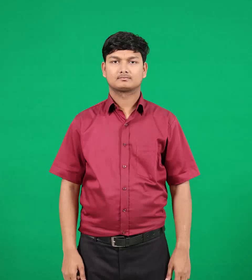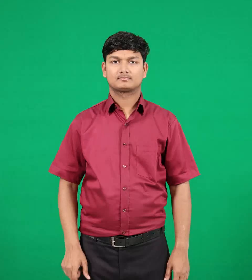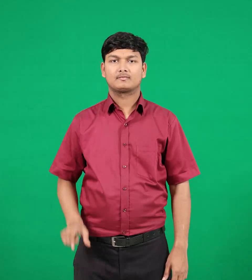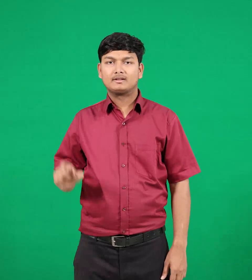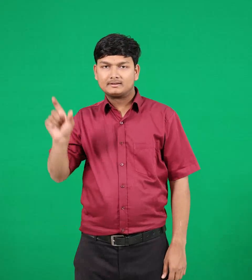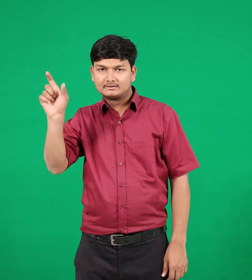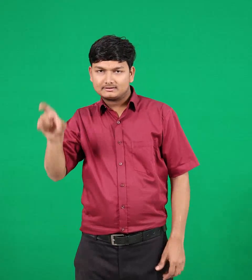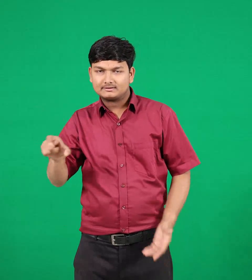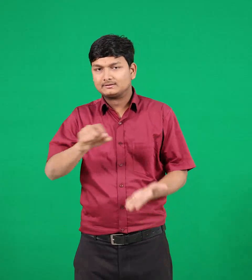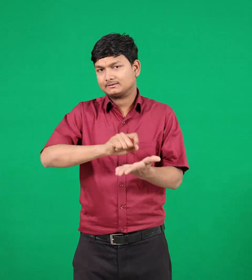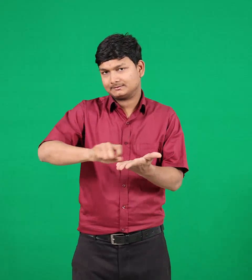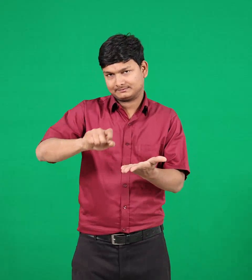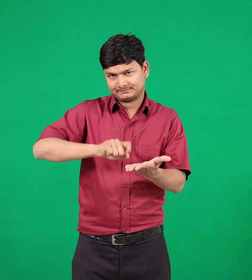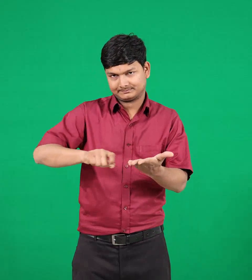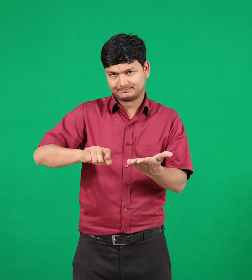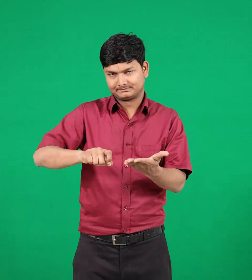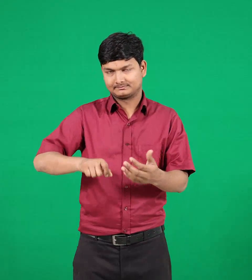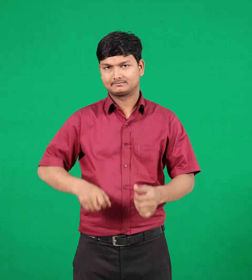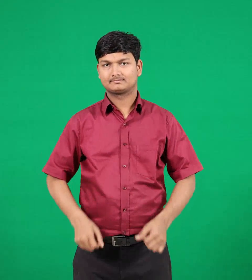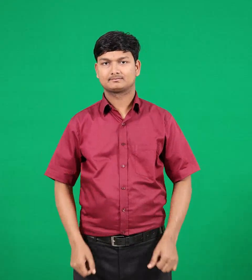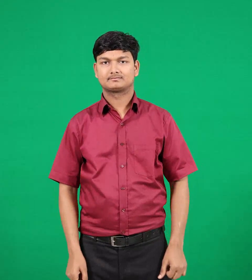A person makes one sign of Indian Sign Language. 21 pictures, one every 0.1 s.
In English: writer
